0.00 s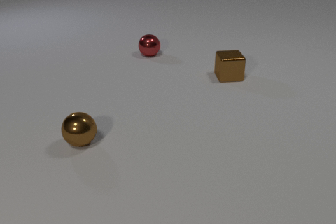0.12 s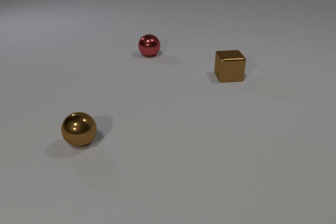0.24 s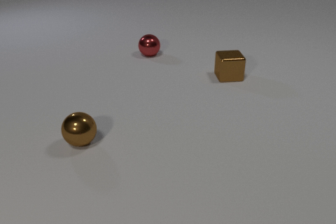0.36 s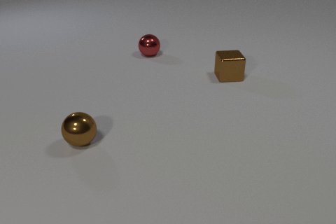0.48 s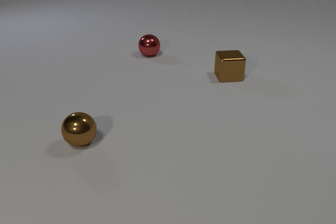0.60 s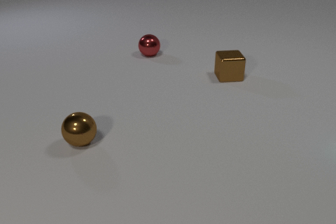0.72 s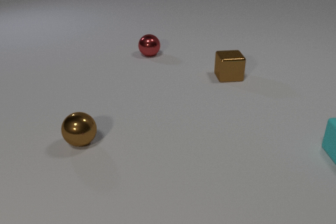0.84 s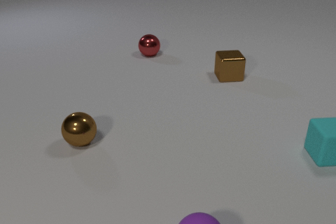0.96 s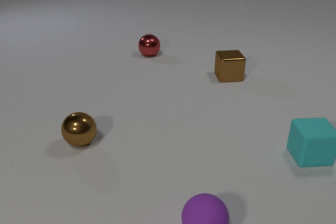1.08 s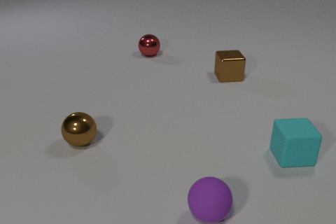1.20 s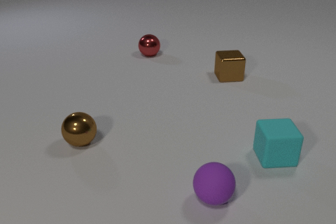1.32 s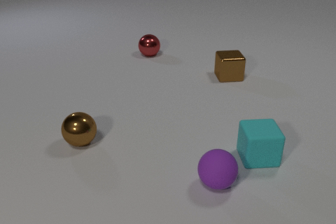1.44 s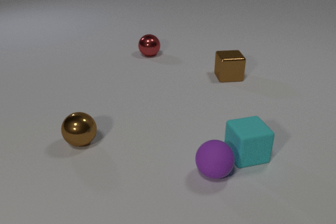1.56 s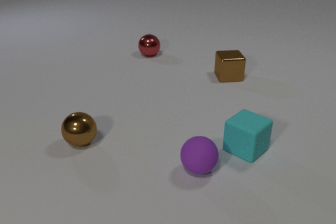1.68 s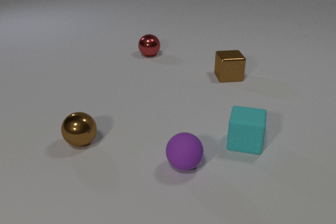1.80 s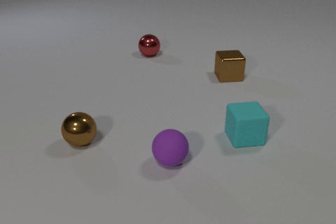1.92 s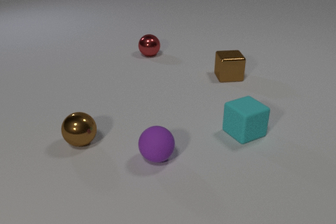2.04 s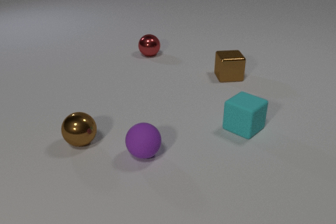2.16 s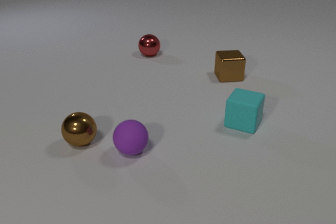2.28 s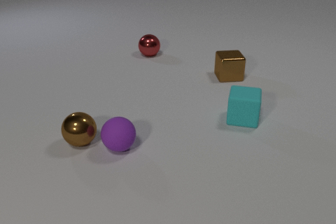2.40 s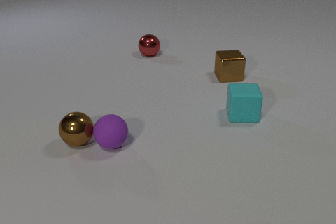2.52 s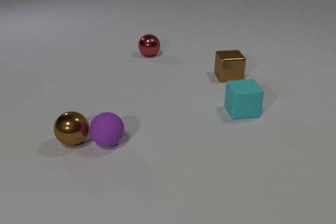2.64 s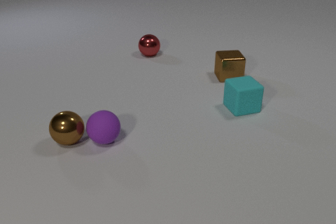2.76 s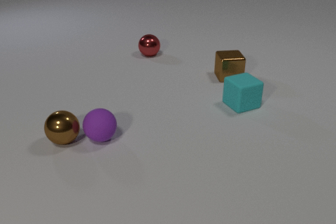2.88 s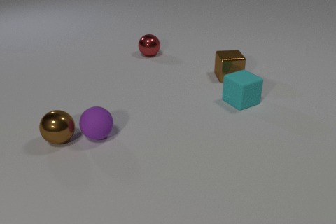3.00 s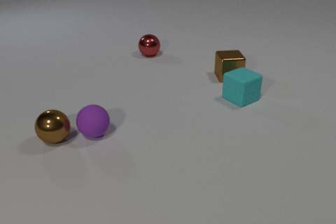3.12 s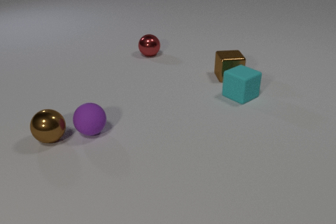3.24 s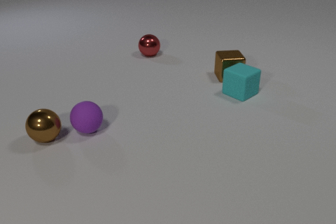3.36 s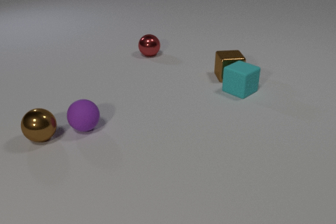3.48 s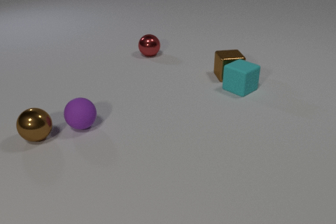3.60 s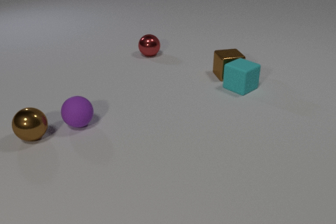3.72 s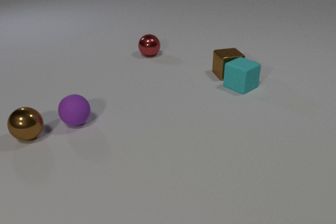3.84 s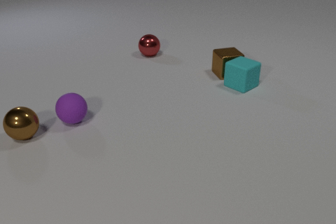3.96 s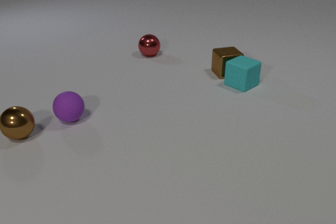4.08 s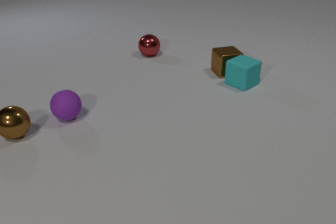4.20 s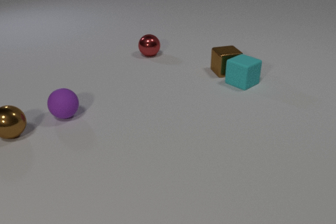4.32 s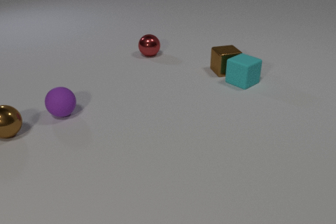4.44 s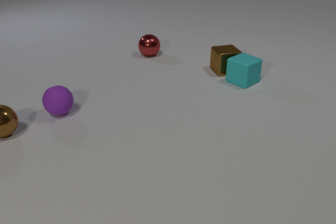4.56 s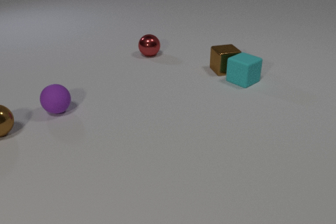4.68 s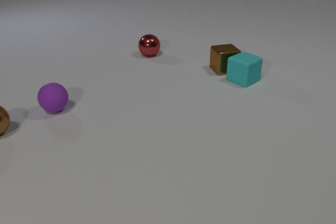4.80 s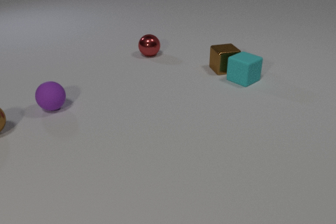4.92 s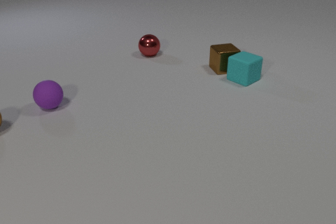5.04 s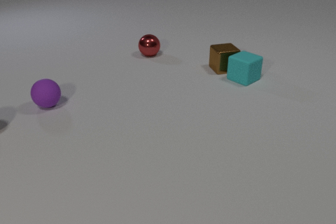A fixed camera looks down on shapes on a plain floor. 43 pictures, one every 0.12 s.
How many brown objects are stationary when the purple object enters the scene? 2.
What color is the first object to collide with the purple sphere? cyan.
What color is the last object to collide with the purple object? brown.
0.00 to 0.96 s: The purple rubber sphere comes in at the bottom edge, rolls away from the camera. The cyan rubber cube comes in at the right edge, slides to the left and toward the camera.
0.96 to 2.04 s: The purple rubber sphere rolls away from the camera and to the left. The cyan rubber cube slides to the left and away from the camera, spins counterclockwise seen from above by about 120 degrees, its near face sliding to the right. The purple rubber sphere and the cyan rubber cube collide.
2.04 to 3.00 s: The purple rubber sphere rolls to the left and away from the camera. The cyan rubber cube slides away from the camera, spins so that its near face slides to the right, counterclockwise seen from above. The brown metal sphere rolls to the left and away from the camera. The purple rubber sphere and the brown metal sphere collide.
3.00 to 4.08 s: The purple rubber sphere rolls away from the camera and to the left. The cyan rubber cube slides away from the camera. The brown metal sphere rolls to the left and away from the camera. The brown metal cube slides away from the camera. The cyan rubber cube and the brown metal cube collide.
4.08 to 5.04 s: The purple rubber sphere rolls away from the camera and to the left. The cyan rubber cube slides away from the camera. The brown metal sphere rolls to the left and away from the camera, leaves at the left edge. The brown metal cube slides away from the camera.
